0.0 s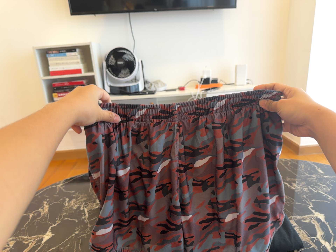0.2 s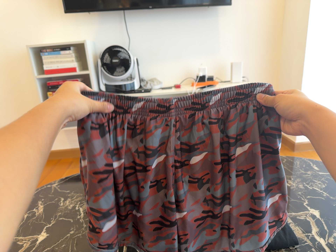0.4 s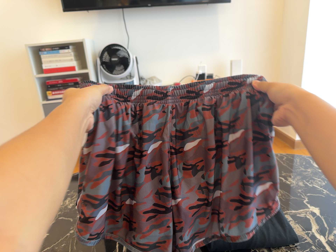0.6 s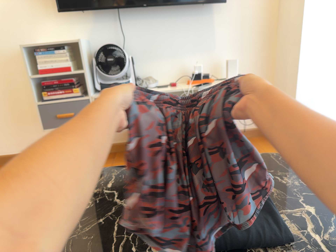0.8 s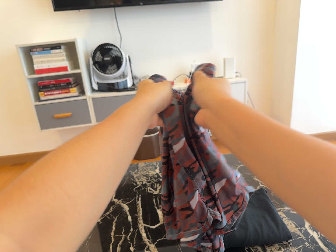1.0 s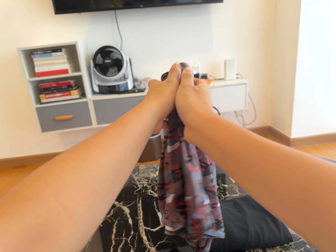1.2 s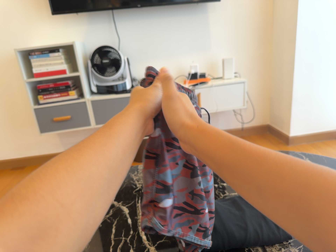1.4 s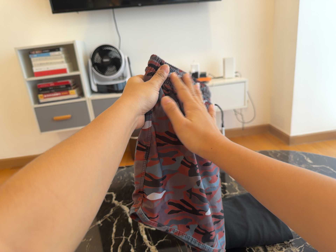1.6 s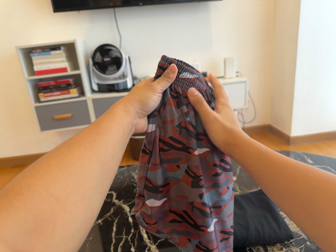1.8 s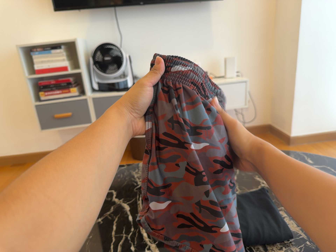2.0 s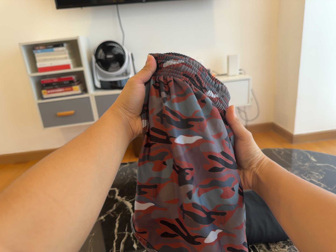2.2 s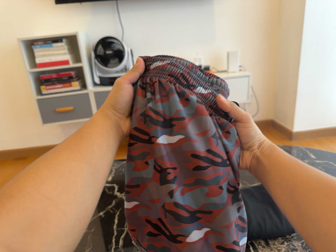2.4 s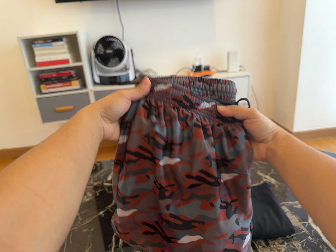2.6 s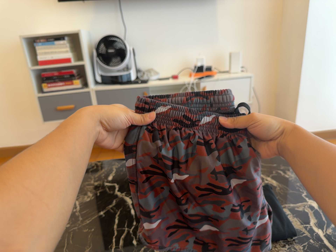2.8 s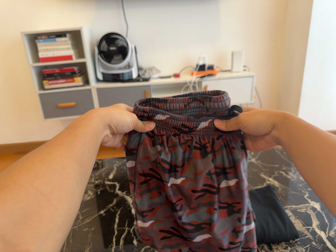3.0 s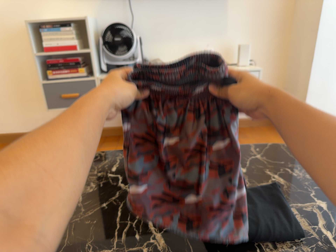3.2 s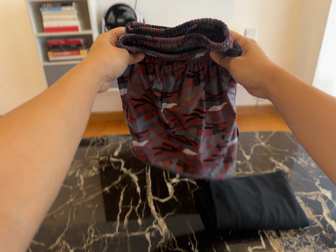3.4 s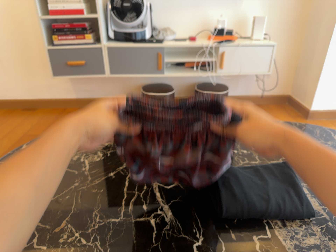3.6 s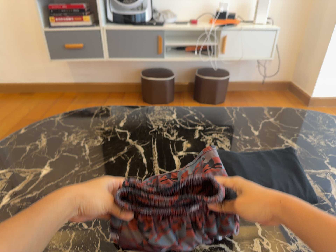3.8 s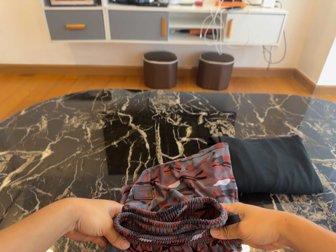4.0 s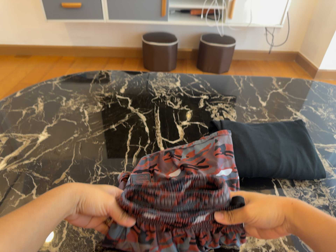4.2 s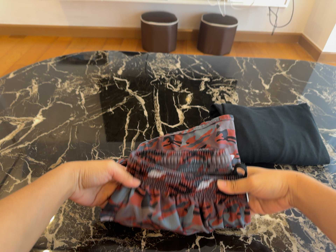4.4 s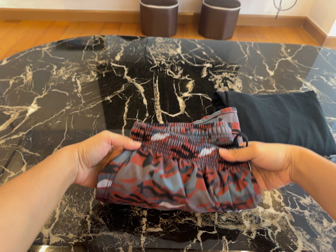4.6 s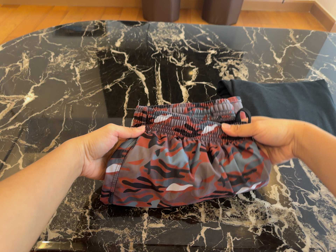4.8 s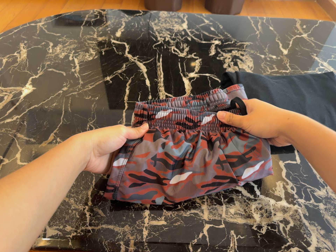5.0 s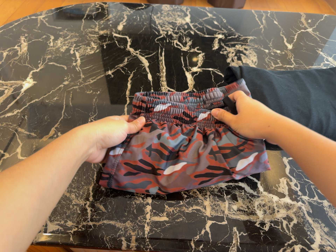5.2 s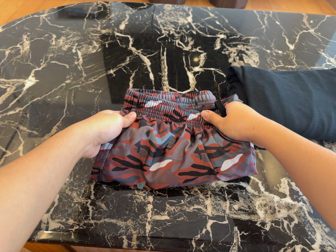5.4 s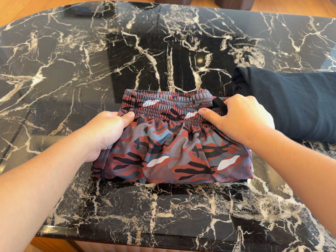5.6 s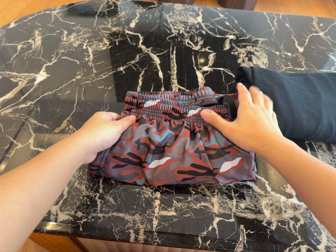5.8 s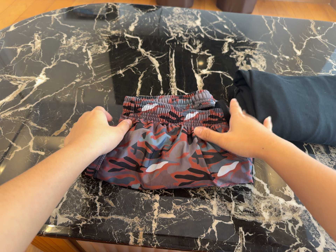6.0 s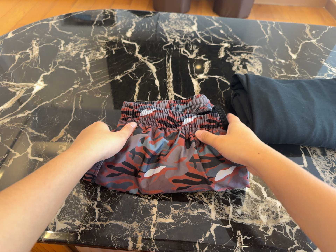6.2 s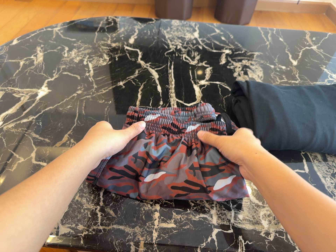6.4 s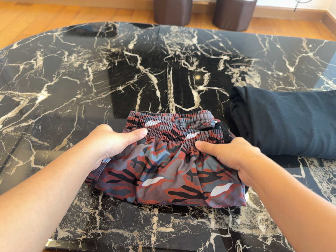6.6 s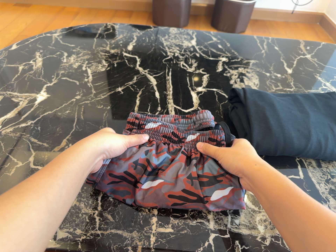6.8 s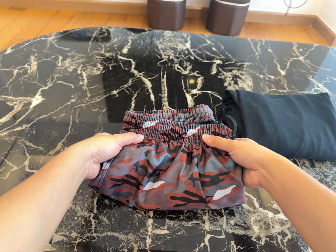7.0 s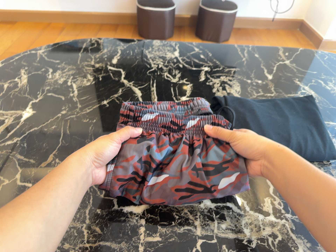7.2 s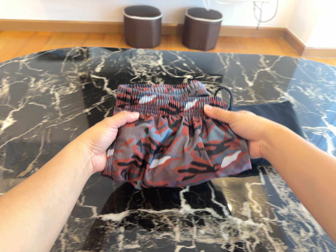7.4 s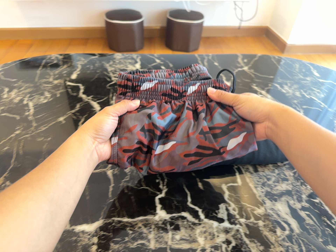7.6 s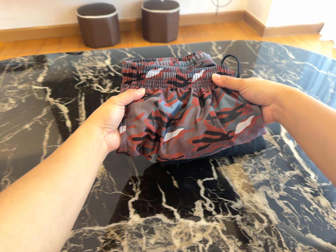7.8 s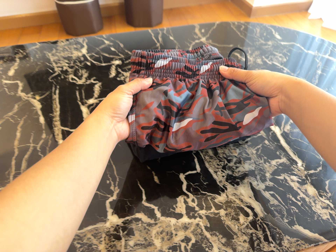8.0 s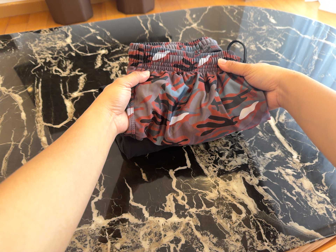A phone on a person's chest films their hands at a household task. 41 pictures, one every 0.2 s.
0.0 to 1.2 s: The camera shifts only a little, or ends up much as it began.
1.2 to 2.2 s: The camera keeps its place and its aim.
2.2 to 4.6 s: The camera travels forward, about 18 cm, so what stands in front looms larger. Its aim tips toward the bottom of its view by about 30 degrees, and the scene shifts upward. It rolls about its line of sight by about 10 degrees, and the scene rotates clockwise.
4.6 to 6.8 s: The camera shifts only a little, or ends up much as it began.
6.8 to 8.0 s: The camera travels to its right and forward, about 18 cm, so close, fixed things drift to the left. It rolls about its line of sight by about 15 degrees, and the scene rotates counterclockwise.
The film runs forward here.
